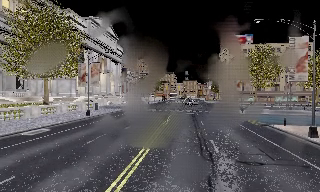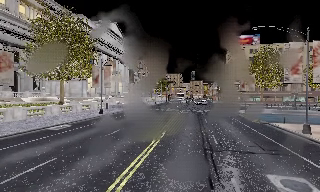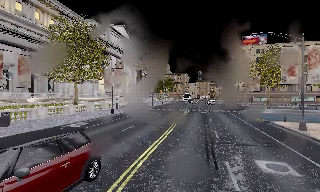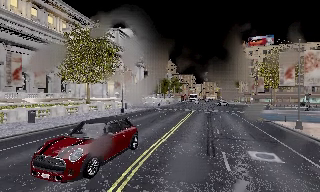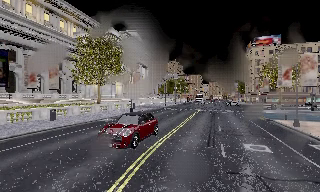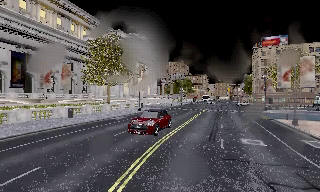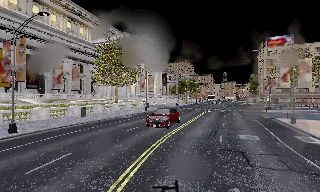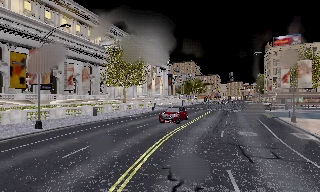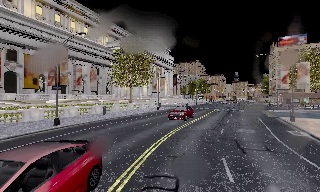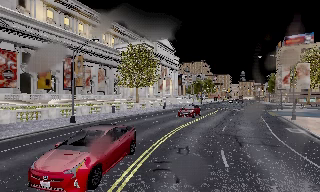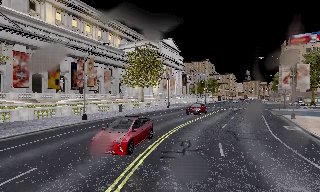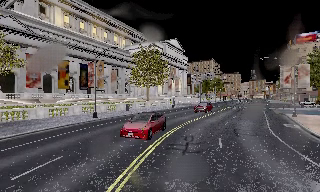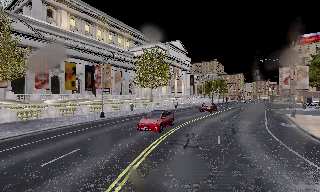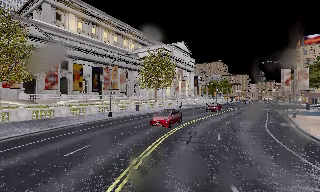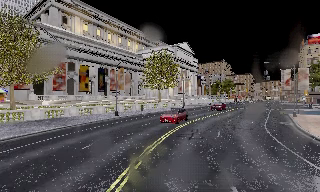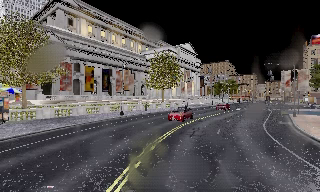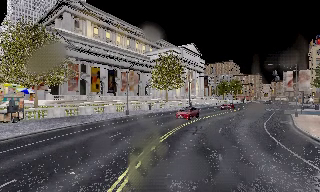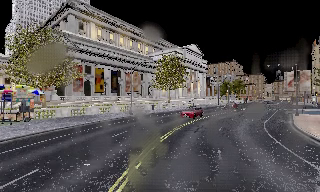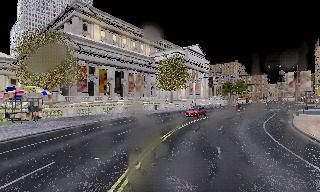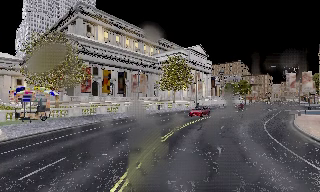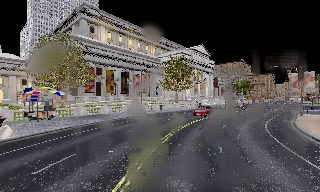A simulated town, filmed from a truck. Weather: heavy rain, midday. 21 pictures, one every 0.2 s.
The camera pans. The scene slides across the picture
to the right.
The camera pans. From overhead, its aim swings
counterclockwise.
0.0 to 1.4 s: The camera swings to its left by about 15 degrees, and the scene slides to the right. It travels backward, about 10 m, so what stands in front gets smaller.
1.4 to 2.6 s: The camera travels backward, about 7 m, so what stands in front gets smaller.
2.6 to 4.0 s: The camera travels backward, about 5 m, so what stands in front gets smaller. It loses speed.
The film runs backward here.
